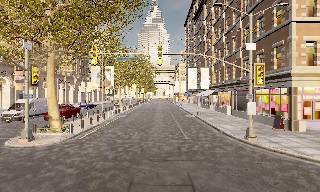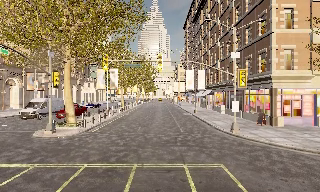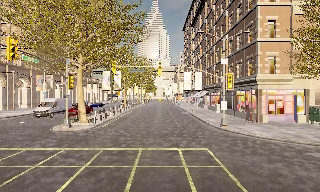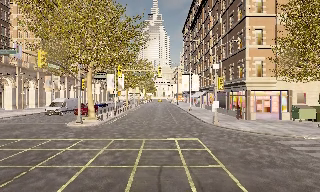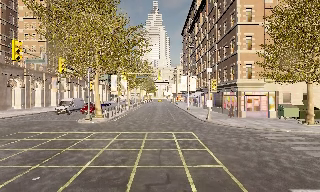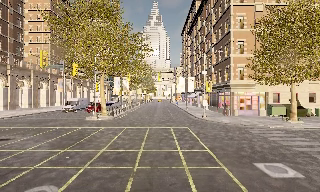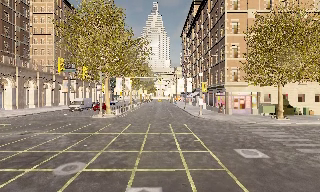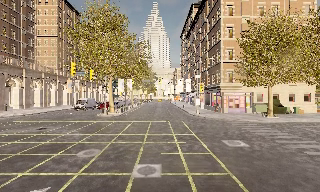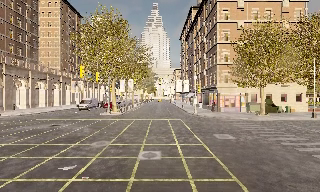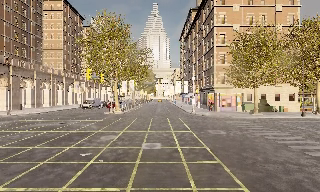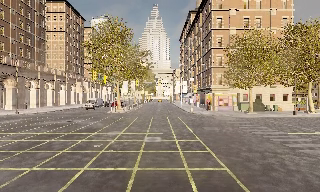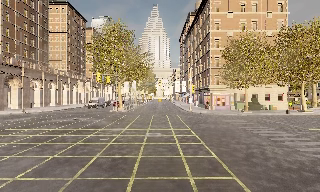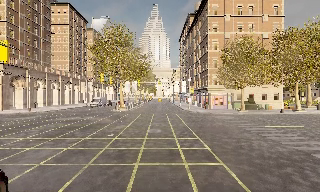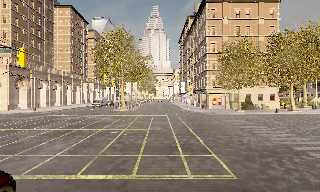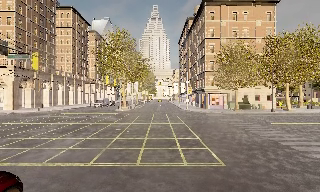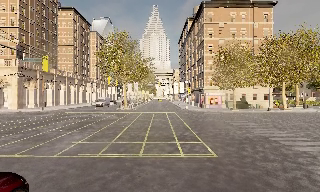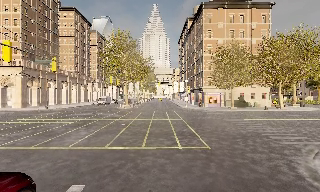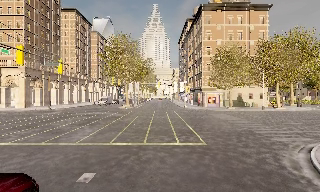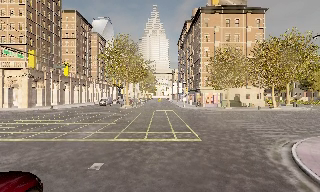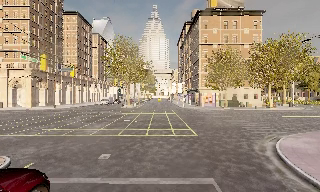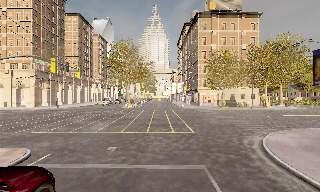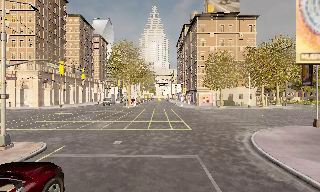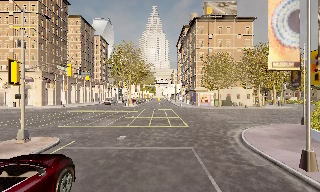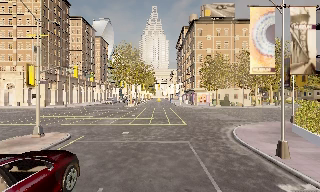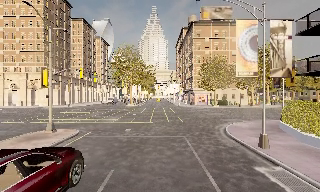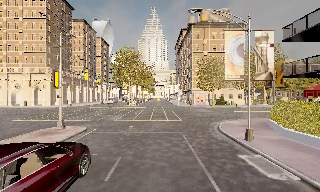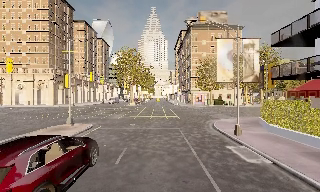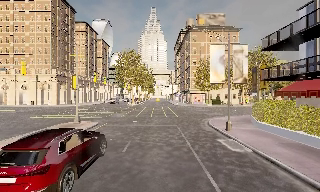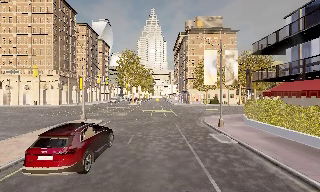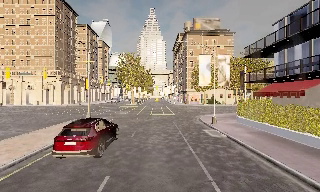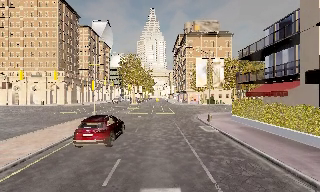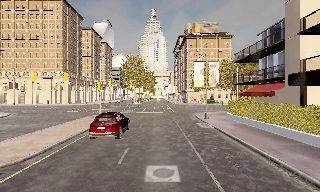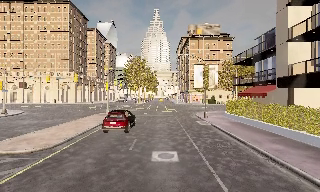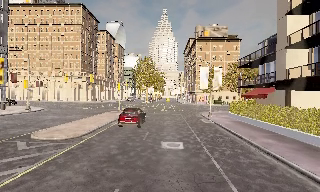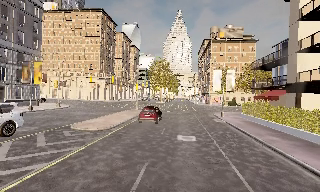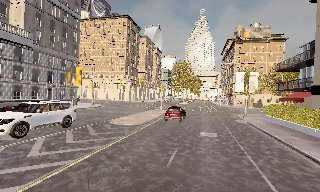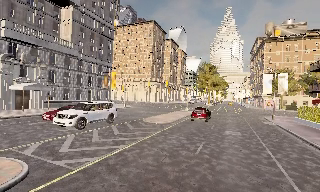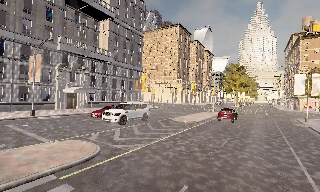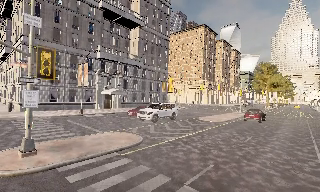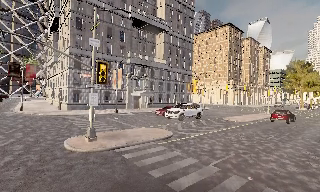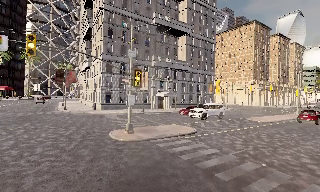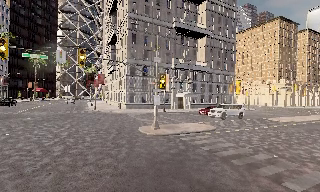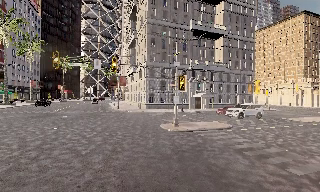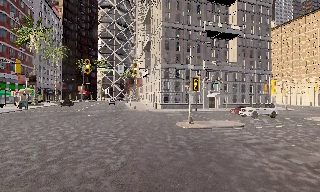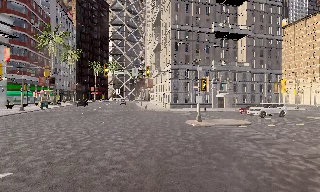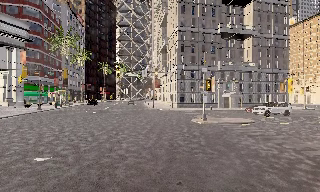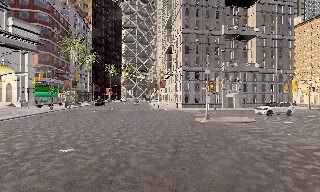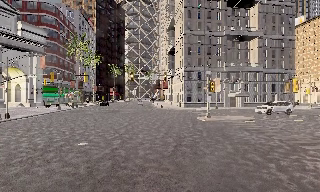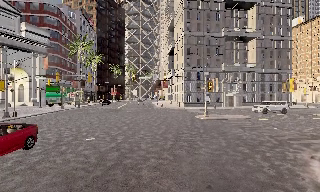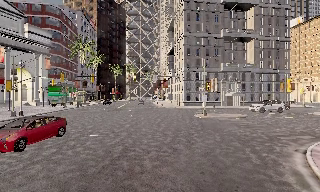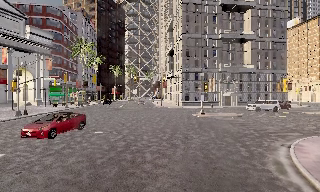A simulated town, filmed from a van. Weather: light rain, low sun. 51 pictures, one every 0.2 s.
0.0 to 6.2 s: The camera travels backward, about 45 m, so what stands in front gets smaller.
6.2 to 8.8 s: The camera pans to its left, which is counterclockwise from overhead, by about 80 degrees. It travels backward, about 20 m.
8.8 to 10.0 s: The camera travels backward, about 6 m, so what stands in front gets smaller.
The film runs backward here.
